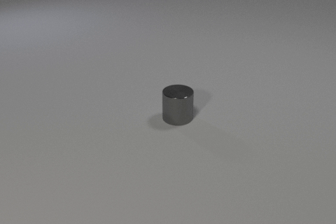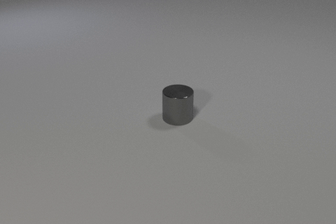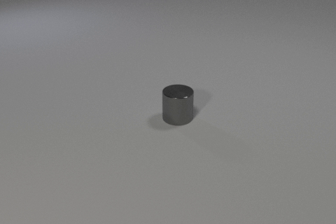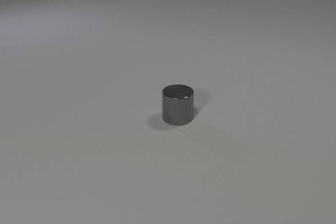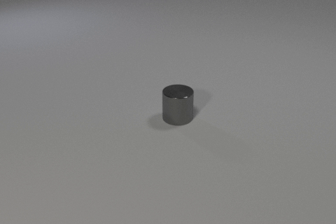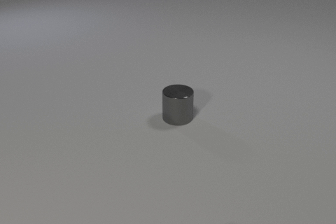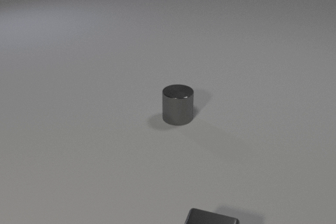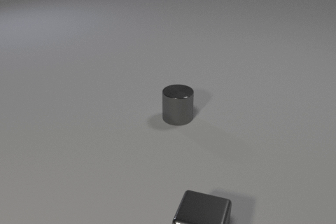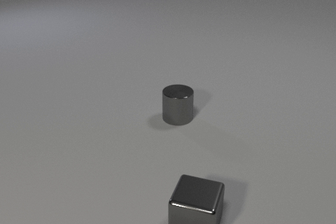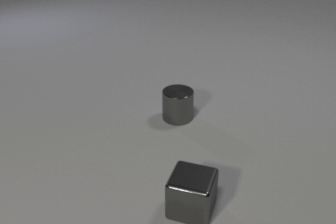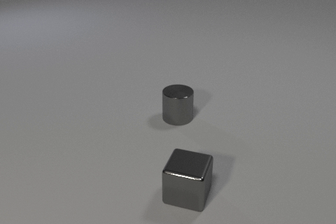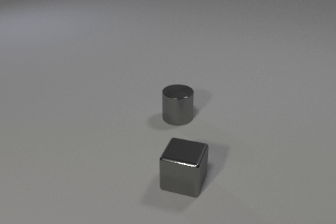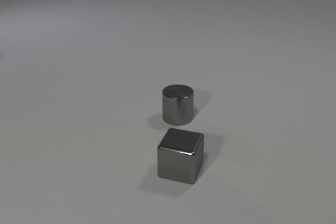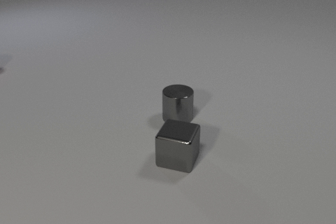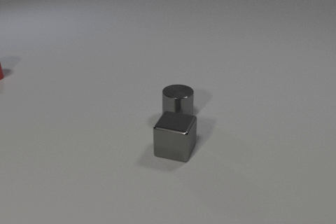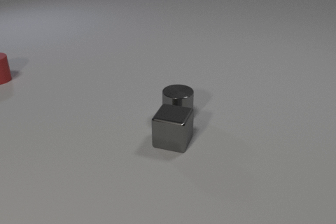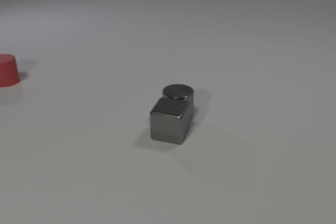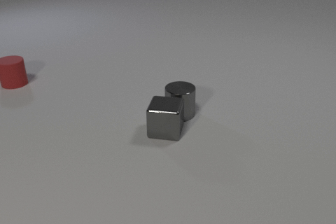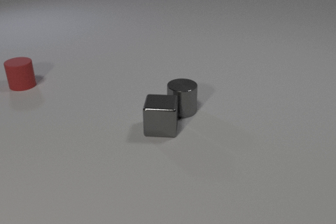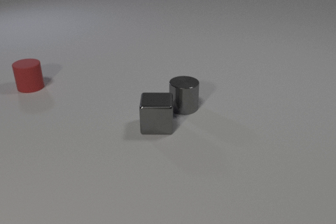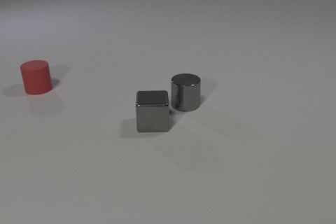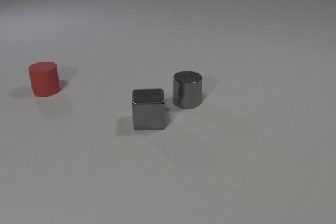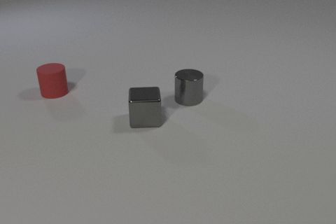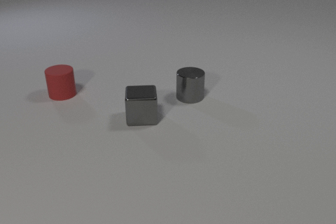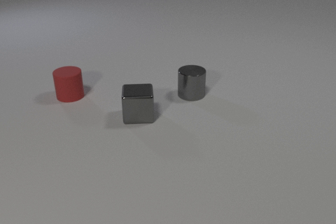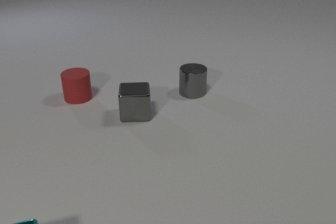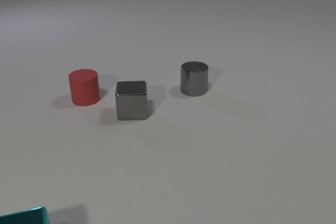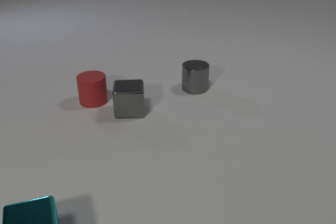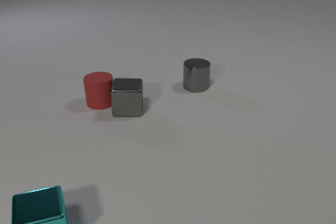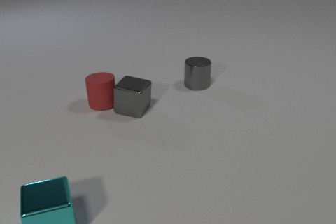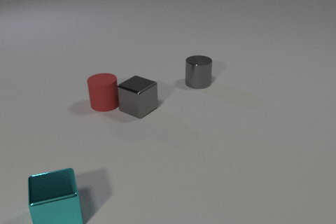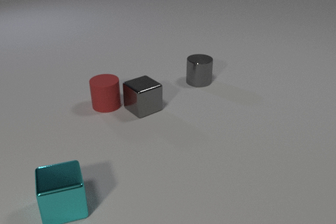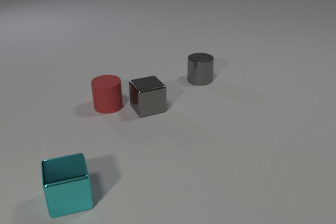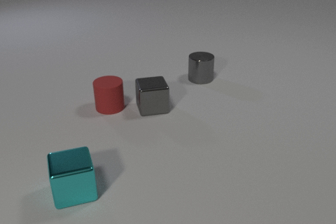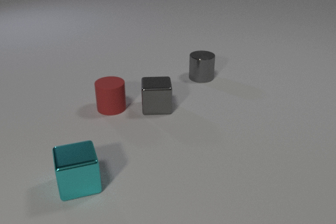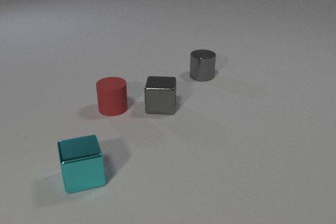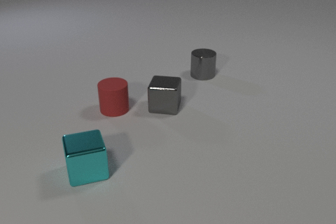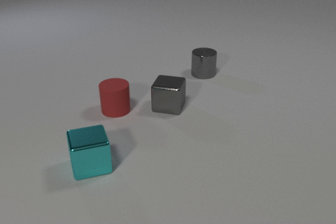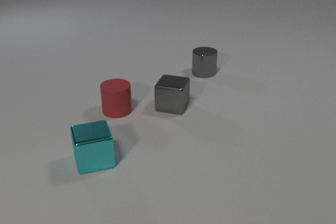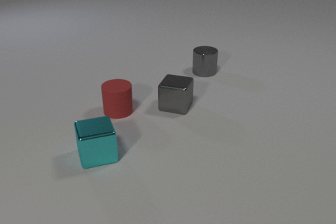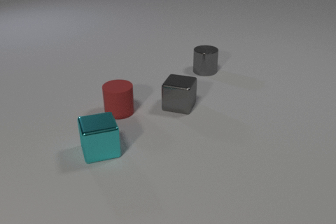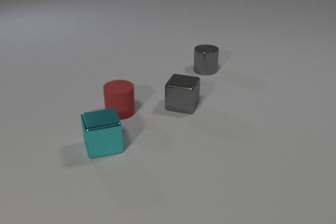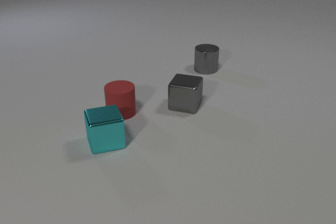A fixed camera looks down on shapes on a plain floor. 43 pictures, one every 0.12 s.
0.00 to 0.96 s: The gray metal cube comes in at the bottom edge, slides away from the camera.
0.96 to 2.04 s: The gray metal cube slides away from the camera. The gray metal cylinder slides away from the camera. The red rubber cylinder comes in at the left edge, slides toward the camera and to the right. The gray metal cube and the gray metal cylinder collide.
2.04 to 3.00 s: The gray metal cube slides away from the camera and to the left. The gray metal cylinder slides away from the camera. The red rubber cylinder slides to the right and toward the camera. The cyan metal cube comes in at the bottom edge.
3.00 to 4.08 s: The gray metal cube slides to the right and away from the camera, spins clockwise seen from above by about 90 degrees, its near face sliding to the left. The gray metal cylinder slides away from the camera. The red rubber cylinder slides to the right and toward the camera. The cyan metal cube slides away from the camera and to the right. The gray metal cube and the red rubber cylinder collide.
4.08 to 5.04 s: The gray metal cube slides to the right, spins so that its near face slides to the left, clockwise seen from above. The gray metal cylinder slides away from the camera. The red rubber cylinder slides toward the camera and to the right. The cyan metal cube slides away from the camera and to the right.
What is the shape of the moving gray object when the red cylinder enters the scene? cube.
What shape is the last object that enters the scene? cube.
Are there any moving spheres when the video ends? no.
